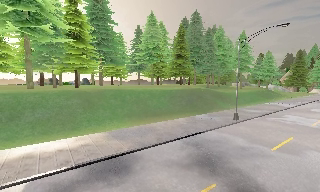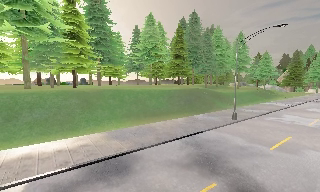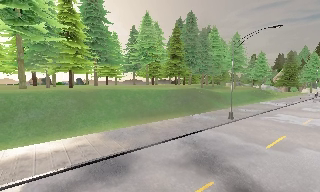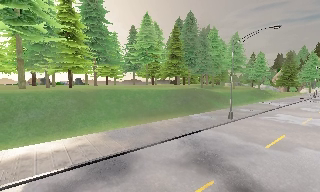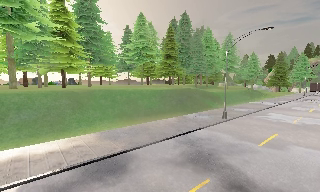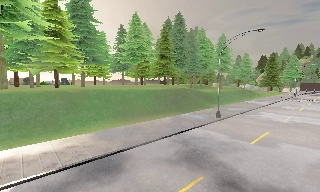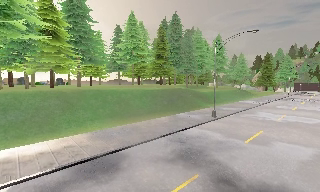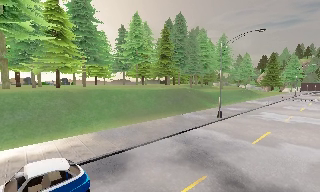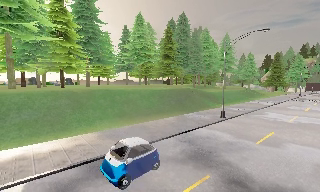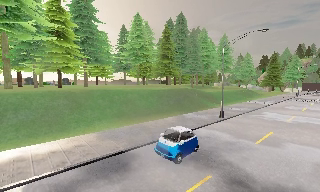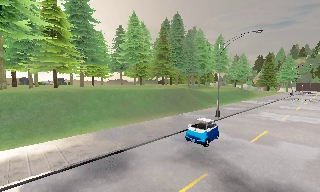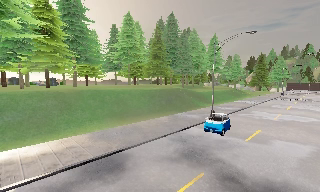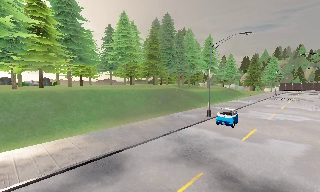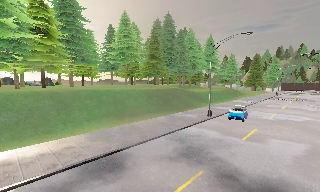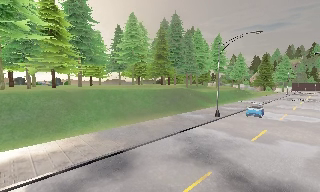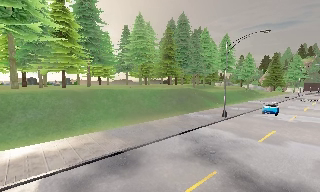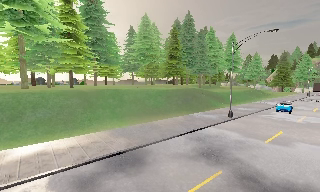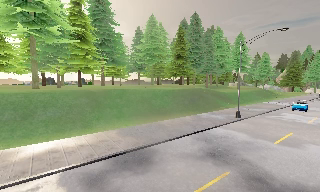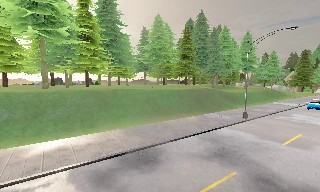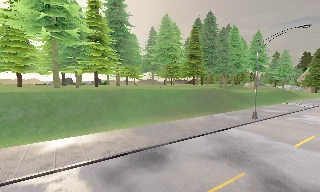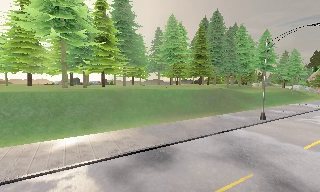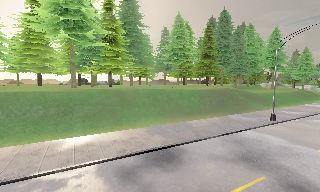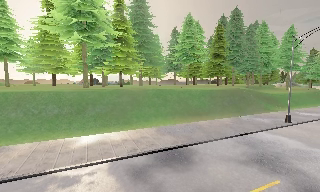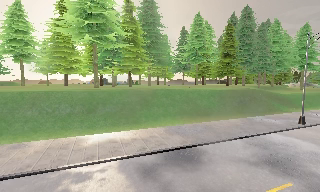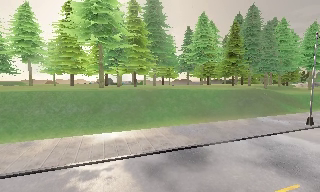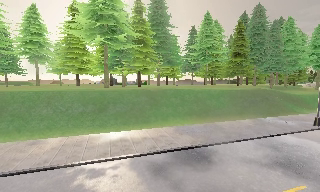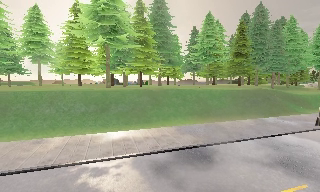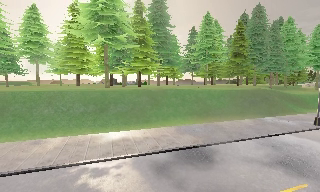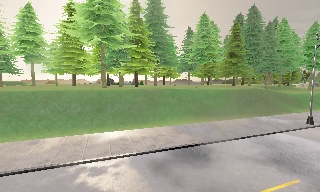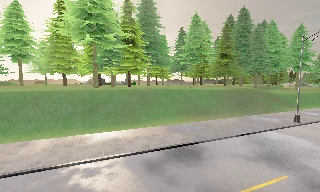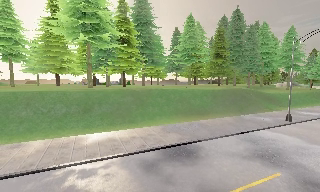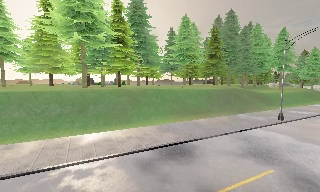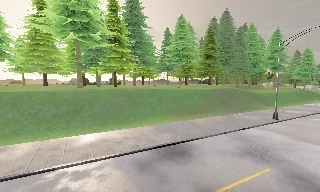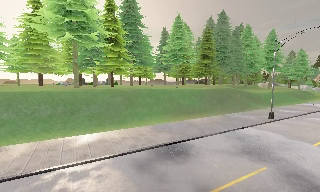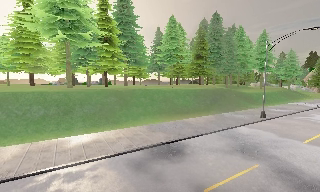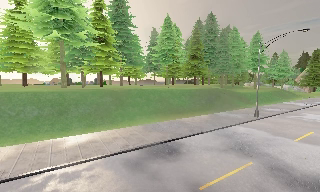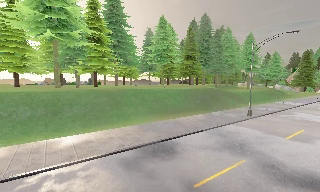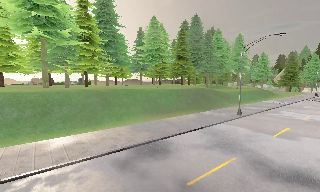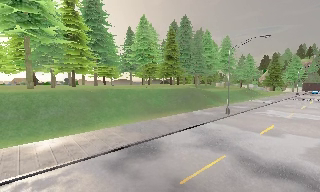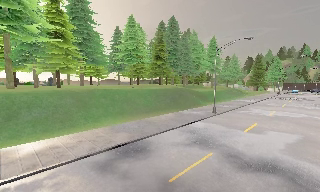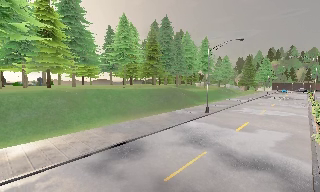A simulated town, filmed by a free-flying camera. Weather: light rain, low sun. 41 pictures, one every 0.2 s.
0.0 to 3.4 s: The camera travels to its left and backward, about 1 m, so close, fixed things drift to the right.
3.4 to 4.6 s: The camera pans to its left, which is counterclockwise from overhead, by about 15 degrees.
4.6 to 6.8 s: The camera travels to its left and backward, about 1 m.
6.8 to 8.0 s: The scene slides to the left, as the camera pans about 15 degrees to its right.
The film runs backward here.
